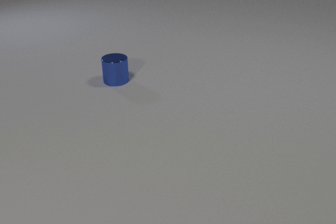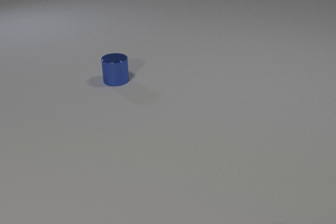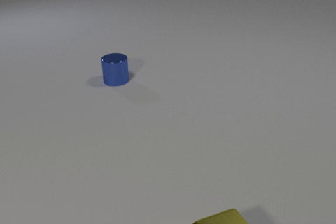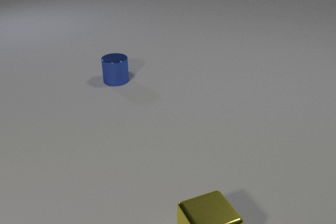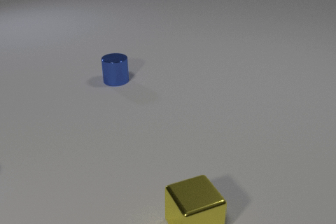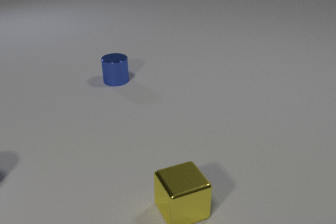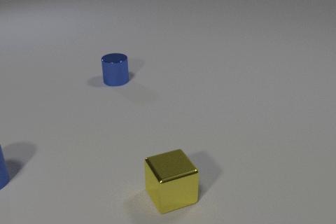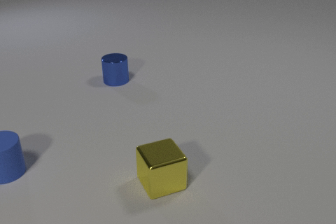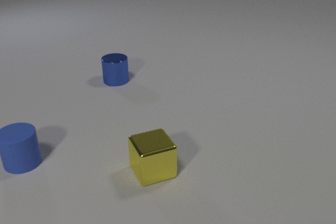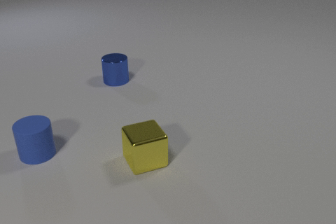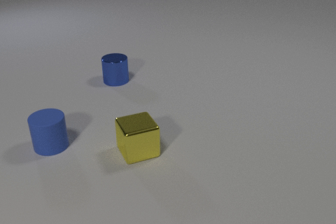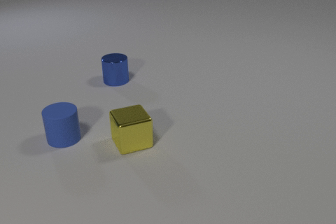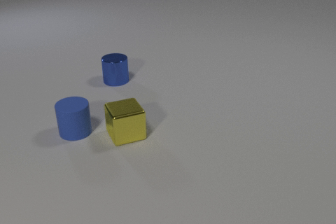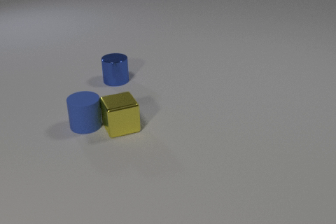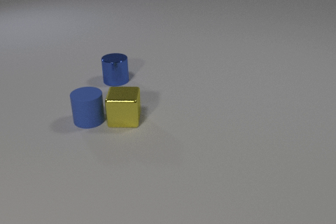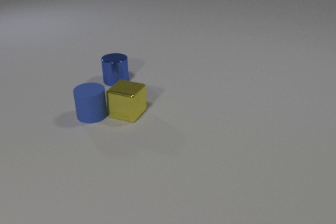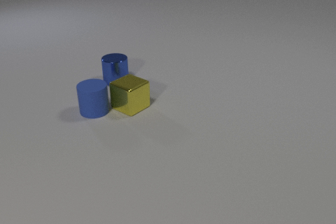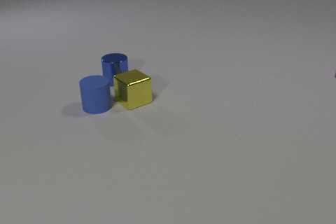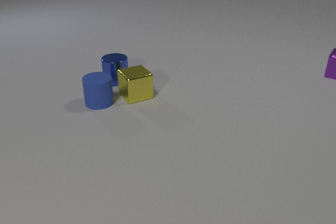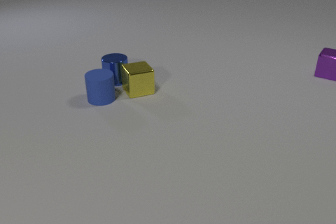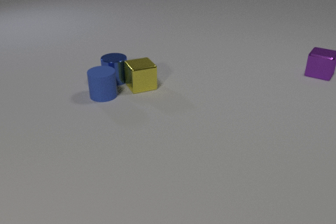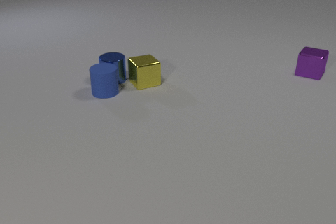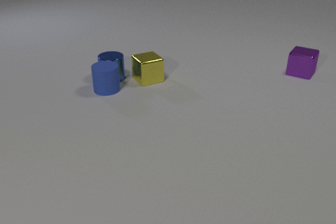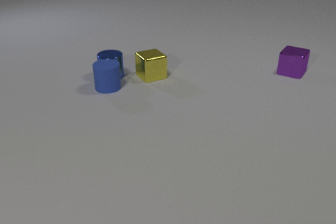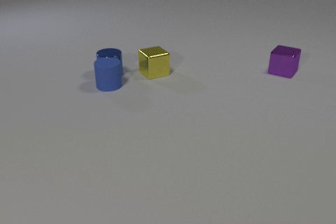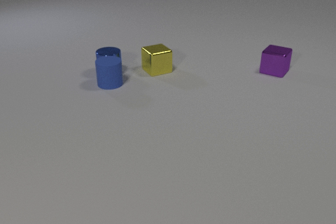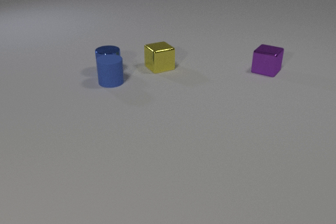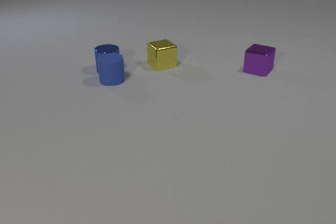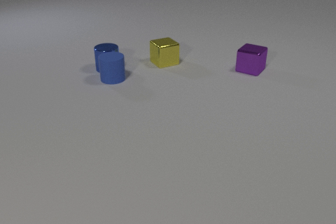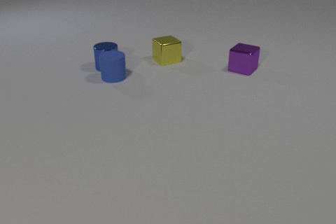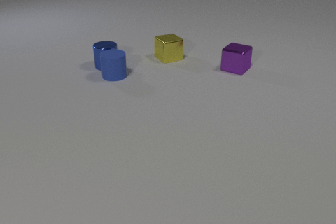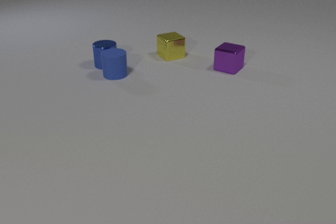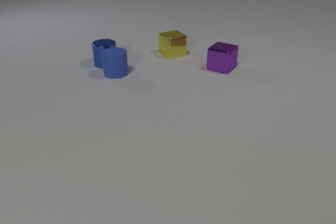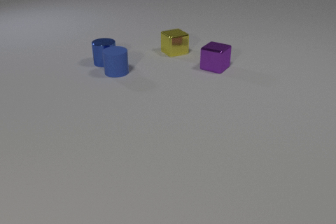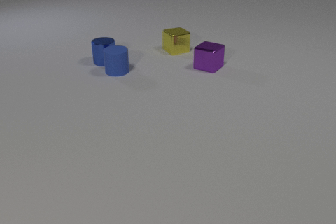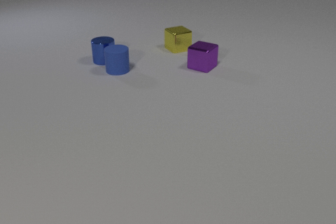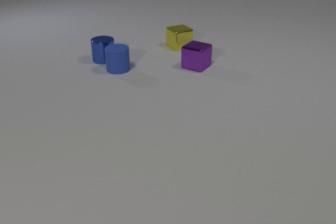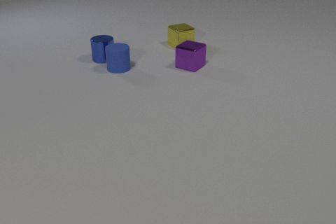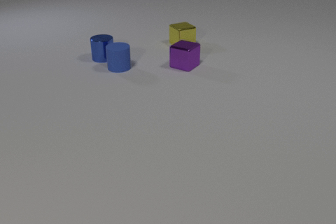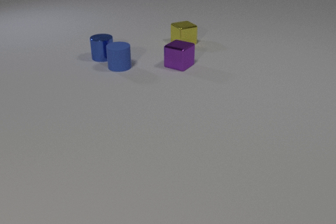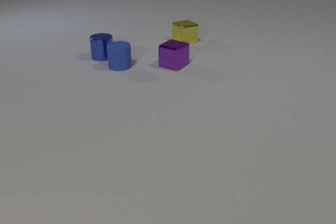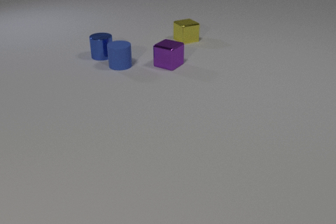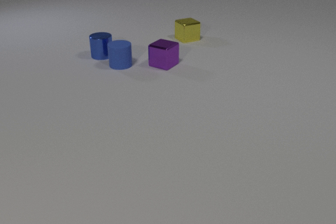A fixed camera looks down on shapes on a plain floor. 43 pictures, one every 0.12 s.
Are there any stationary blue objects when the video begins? yes.
What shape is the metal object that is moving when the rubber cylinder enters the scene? cube.
What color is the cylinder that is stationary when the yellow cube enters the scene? blue.
0.00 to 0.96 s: The blue rubber cylinder comes in at the left edge, slides to the right and away from the camera. The yellow metal cube comes in at the bottom edge, slides away from the camera and to the left.
0.96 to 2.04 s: The blue rubber cylinder slides away from the camera and to the right. The yellow metal cube slides away from the camera, spins clockwise seen from above by about 75 degrees, its near face sliding to the left. The blue rubber cylinder and the yellow metal cube collide.
2.04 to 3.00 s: The blue rubber cylinder slides away from the camera. The yellow metal cube slides away from the camera. The blue metal cylinder slides away from the camera. The purple metal cube slides to the left. The yellow metal cube and the blue metal cylinder collide. The blue rubber cylinder and the blue metal cylinder collide.
3.00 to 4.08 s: The blue rubber cylinder slides away from the camera. The yellow metal cube slides away from the camera. The blue metal cylinder slides away from the camera. The purple metal cube slides to the left.
4.08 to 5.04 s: The blue rubber cylinder slides away from the camera. The yellow metal cube slides away from the camera. The blue metal cylinder slides away from the camera. The purple metal cube slides to the left.
